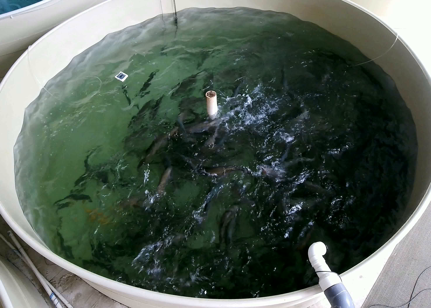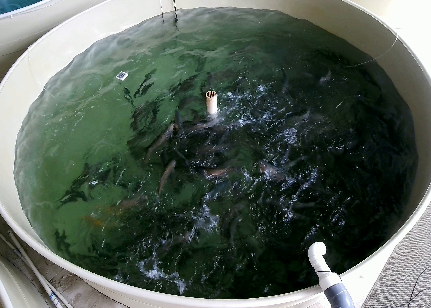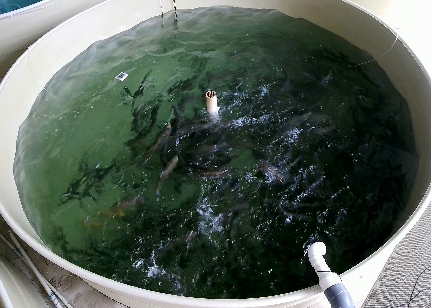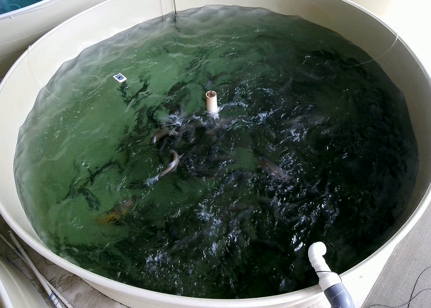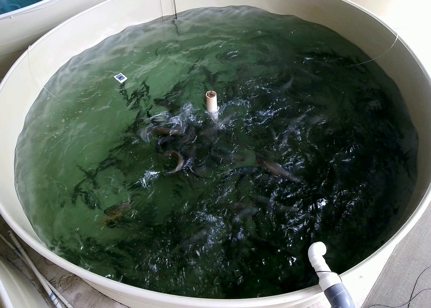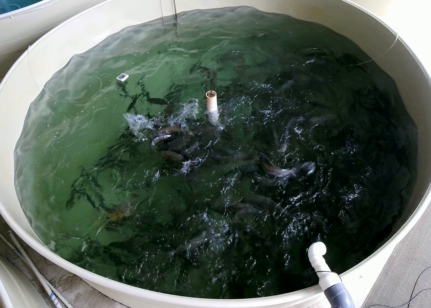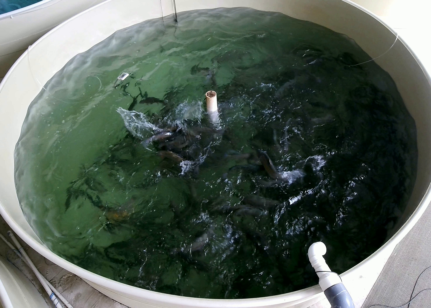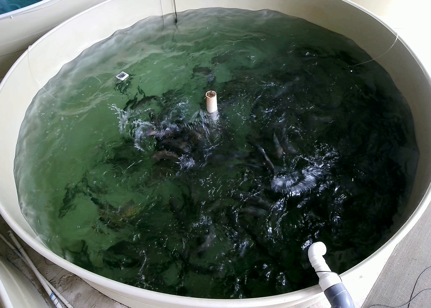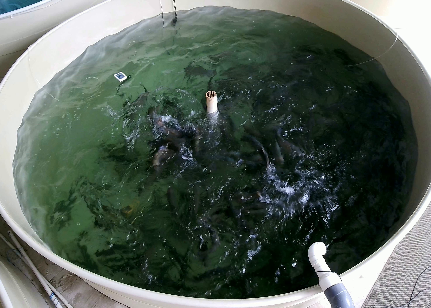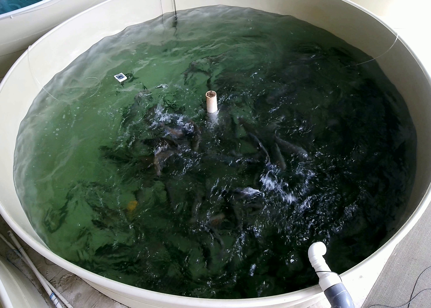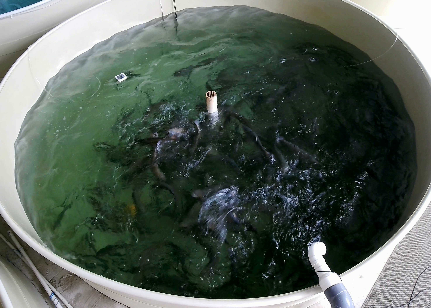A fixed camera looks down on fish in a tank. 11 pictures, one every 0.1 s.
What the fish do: Strong feeding.
